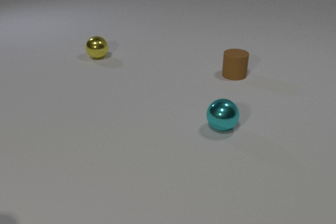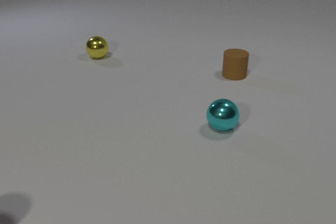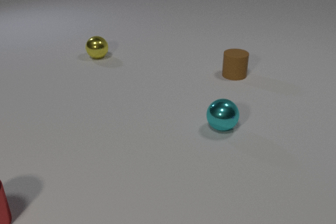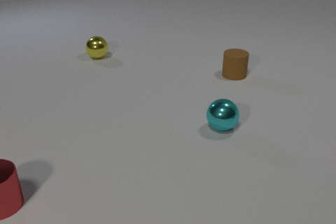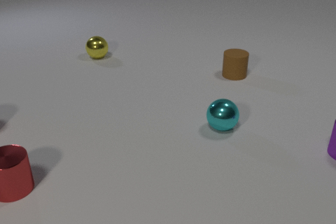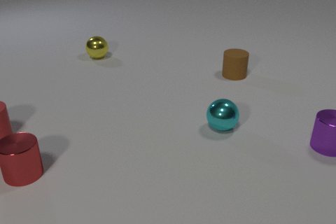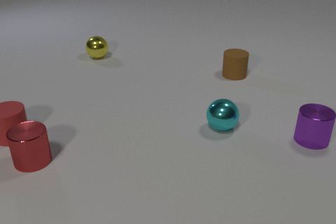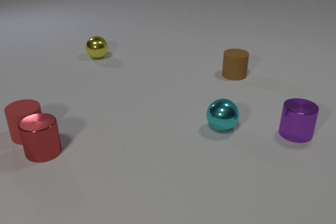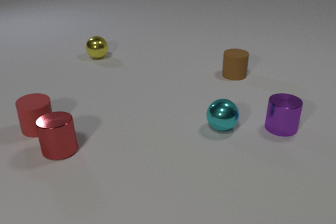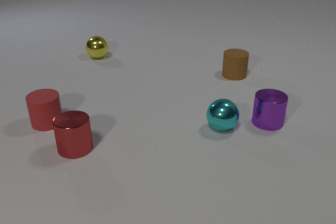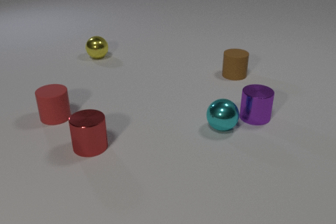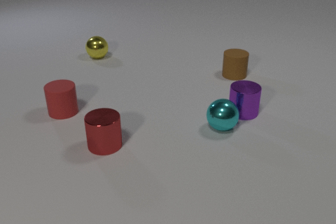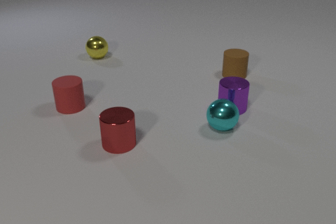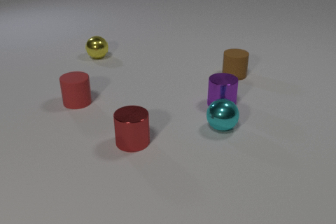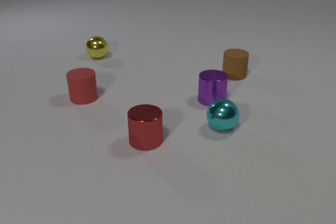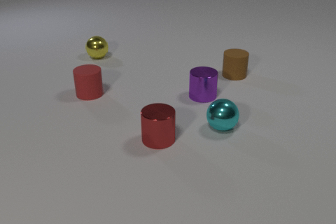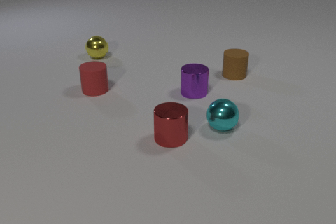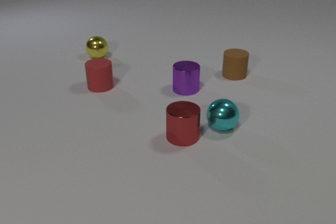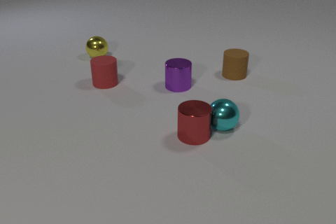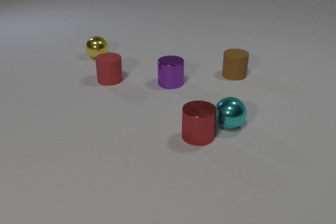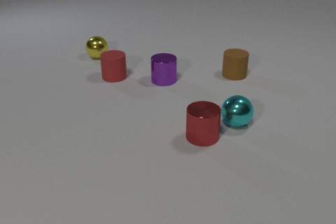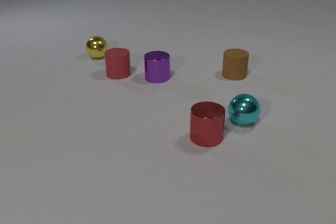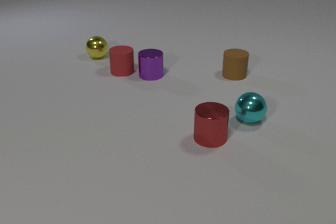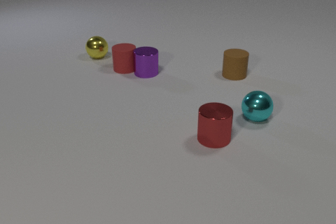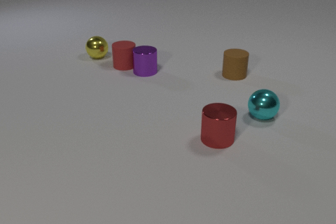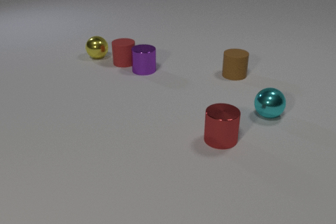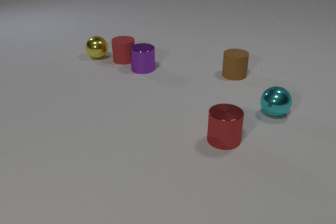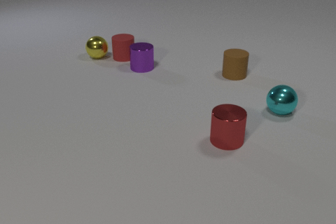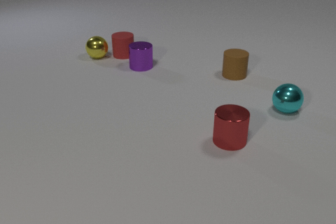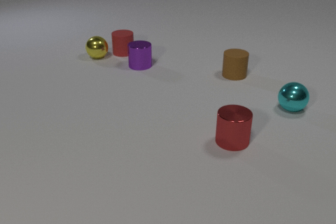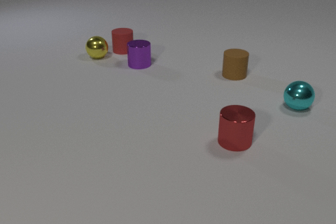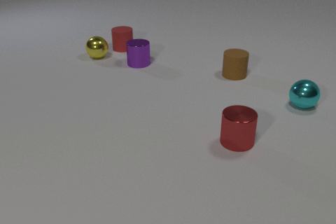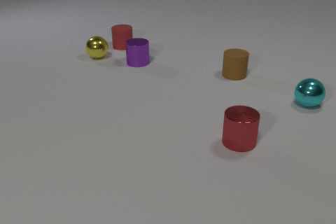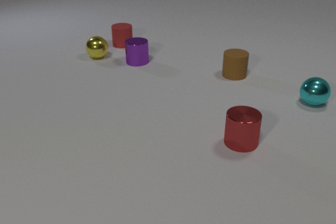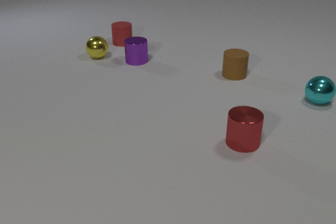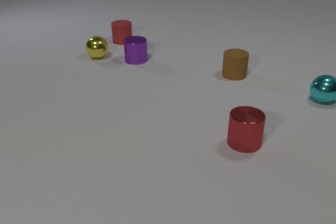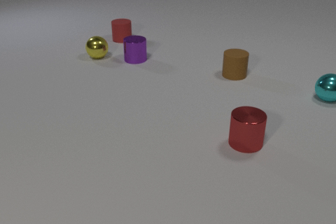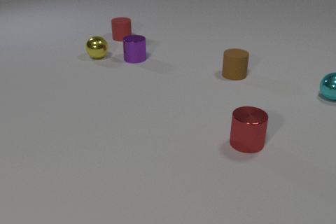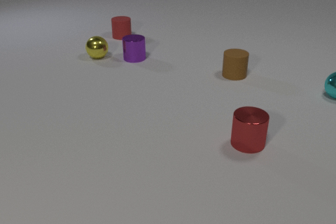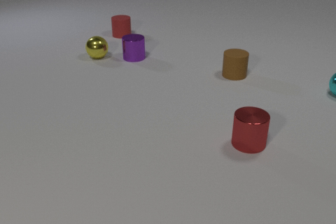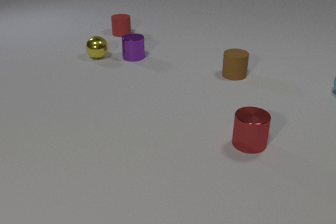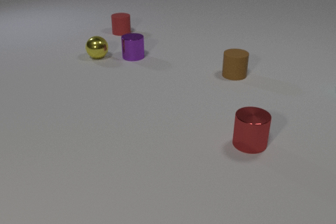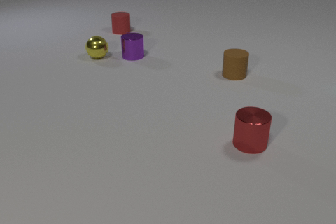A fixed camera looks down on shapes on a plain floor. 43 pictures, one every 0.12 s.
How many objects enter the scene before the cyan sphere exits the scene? 3.
Are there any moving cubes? no.
What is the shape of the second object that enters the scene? cylinder.
0.00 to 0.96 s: The red rubber cylinder comes in at the left edge, slides to the right. The red metal cylinder comes in at the left edge, slides away from the camera and to the right. The purple metal cylinder comes in at the right edge, slides to the left. The red rubber cylinder and the red metal cylinder collide.
0.96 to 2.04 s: The red rubber cylinder slides away from the camera and to the right. The red metal cylinder slides to the right. The purple metal cylinder slides to the left and away from the camera.
2.04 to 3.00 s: The red rubber cylinder slides away from the camera and to the right. The red metal cylinder slides to the right. The purple metal cylinder slides away from the camera and to the left. The cyan metal sphere rolls to the right and away from the camera. The red metal cylinder and the cyan metal sphere collide. The red rubber cylinder and the purple metal cylinder collide.
3.00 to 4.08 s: The red rubber cylinder slides away from the camera. The red metal cylinder slides to the right. The purple metal cylinder slides away from the camera. The cyan metal sphere rolls to the right and away from the camera.
4.08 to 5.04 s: The red rubber cylinder slides away from the camera. The red metal cylinder slides to the right. The purple metal cylinder slides away from the camera. The cyan metal sphere rolls away from the camera and to the right, leaves at the right edge.
